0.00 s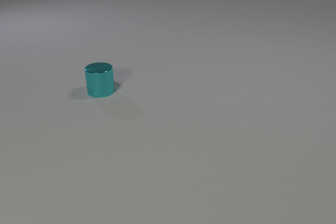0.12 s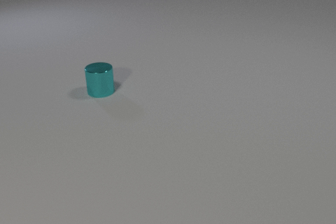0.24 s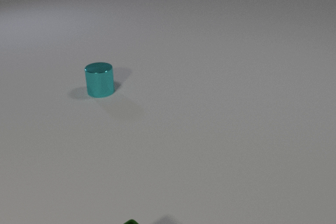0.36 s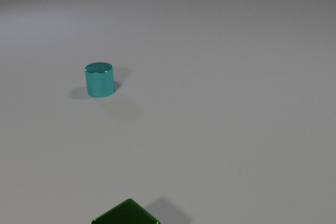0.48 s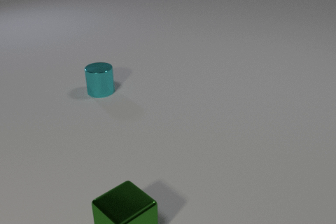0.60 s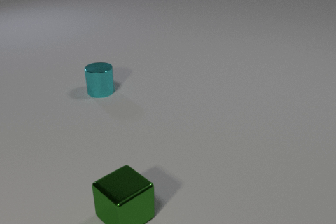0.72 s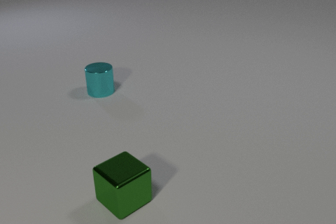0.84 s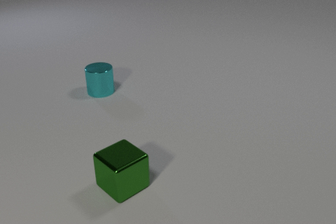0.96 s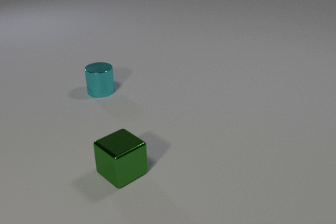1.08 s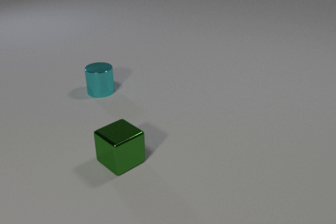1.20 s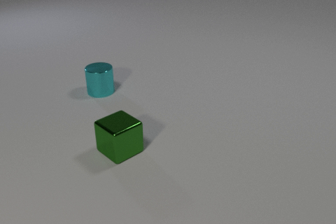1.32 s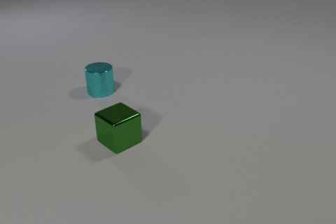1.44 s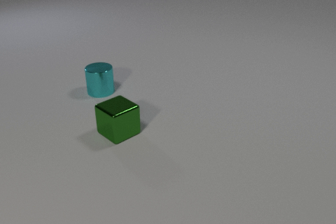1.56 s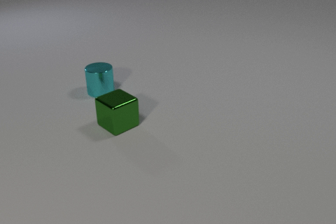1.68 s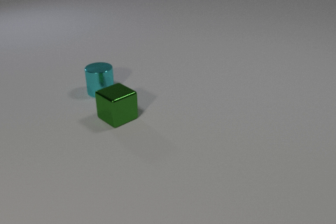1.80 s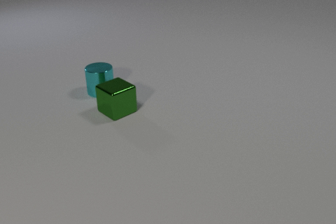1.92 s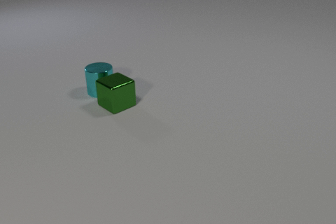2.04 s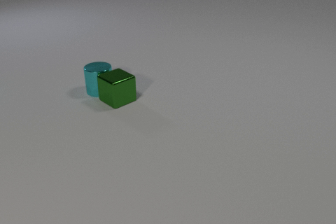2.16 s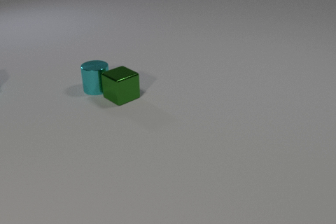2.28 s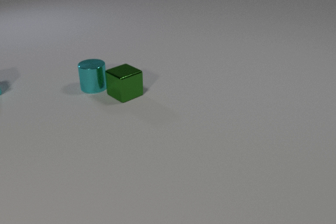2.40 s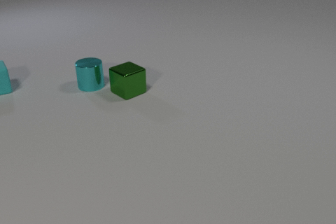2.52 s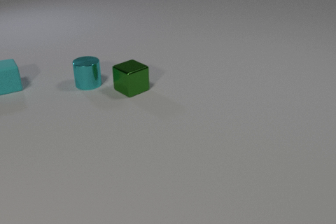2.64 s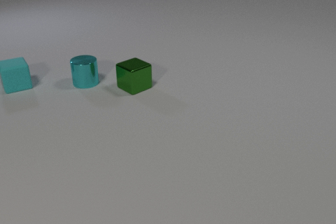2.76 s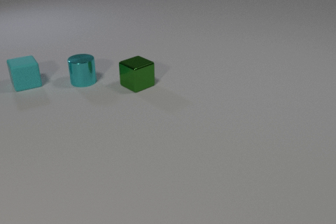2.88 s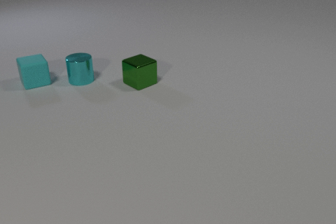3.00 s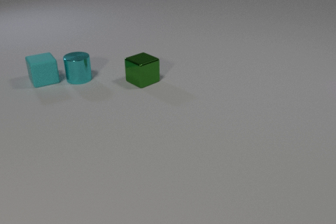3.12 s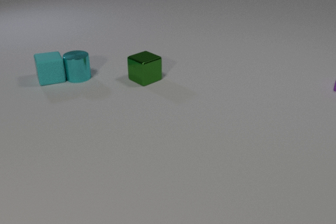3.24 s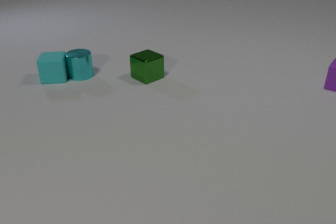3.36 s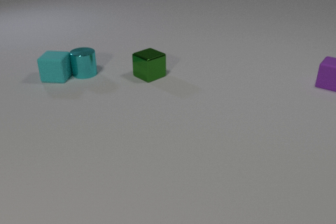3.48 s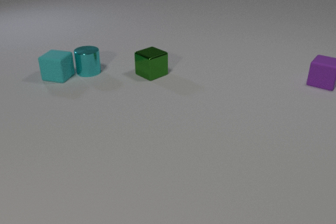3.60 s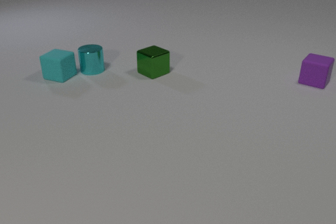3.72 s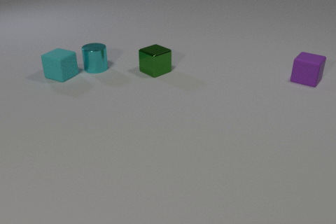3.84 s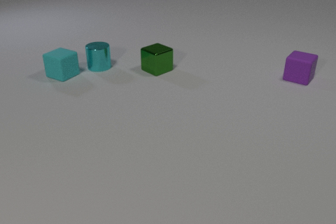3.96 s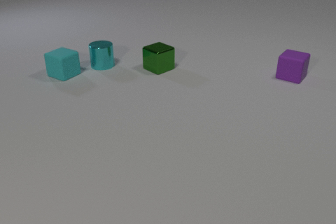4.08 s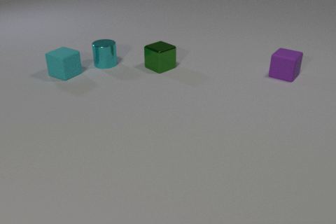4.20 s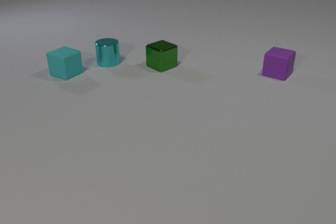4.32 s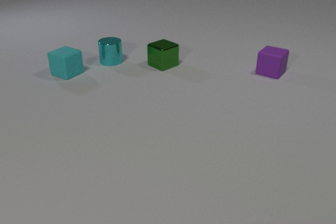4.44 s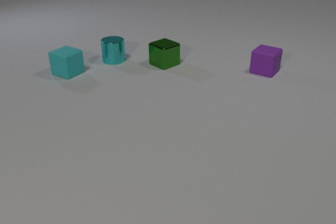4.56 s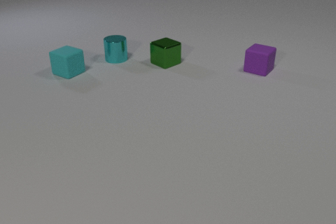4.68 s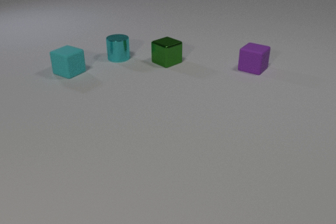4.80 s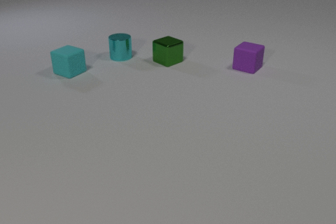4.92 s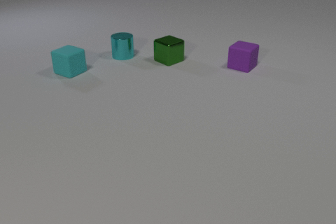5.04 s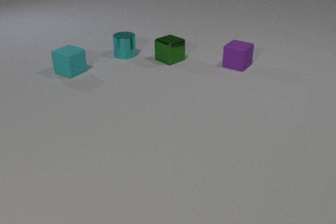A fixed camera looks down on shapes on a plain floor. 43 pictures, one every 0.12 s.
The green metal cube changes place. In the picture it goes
away from the camera.
The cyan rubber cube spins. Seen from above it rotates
clockwise.
0.00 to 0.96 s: The green metal cube comes in at the bottom edge, slides away from the camera.
0.96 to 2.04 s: The green metal cube slides away from the camera. The green metal cube and the cyan metal cylinder collide.
2.04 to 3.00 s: The green metal cube slides away from the camera and to the right. The cyan metal cylinder slides away from the camera and to the left. The cyan rubber cube comes in at the left edge, slides to the right.
3.00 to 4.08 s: The green metal cube slides away from the camera and to the right. The cyan metal cylinder slides away from the camera and to the right. The cyan rubber cube slides to the right and away from the camera, spins so that its near face slides to the left, clockwise seen from above. The purple rubber cube comes in at the right edge, slides to the left. The cyan metal cylinder and the cyan rubber cube collide.
4.08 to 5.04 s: The green metal cube slides away from the camera and to the right. The cyan metal cylinder slides away from the camera and to the right. The cyan rubber cube slides to the right. The purple rubber cube slides to the left.
What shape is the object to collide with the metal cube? cylinder.
What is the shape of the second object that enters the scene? cube.
How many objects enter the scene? 3.
